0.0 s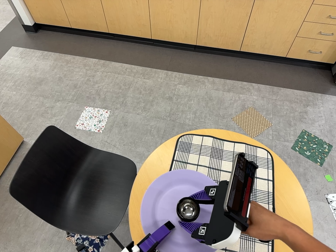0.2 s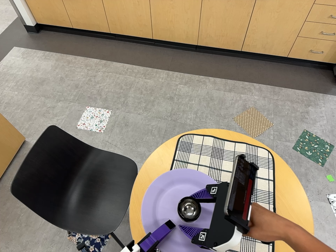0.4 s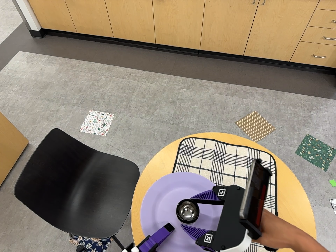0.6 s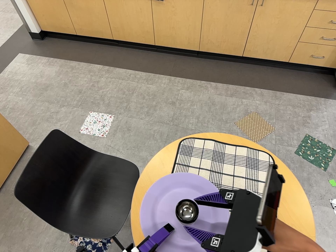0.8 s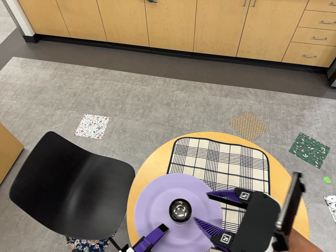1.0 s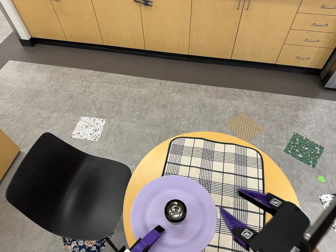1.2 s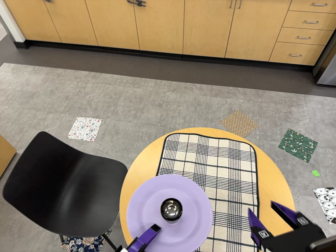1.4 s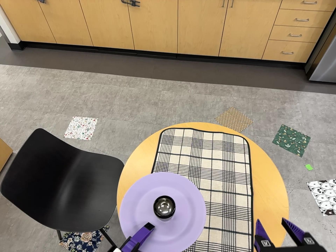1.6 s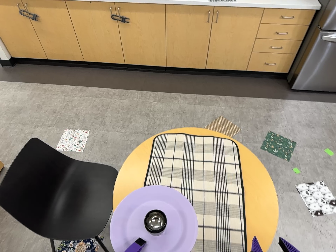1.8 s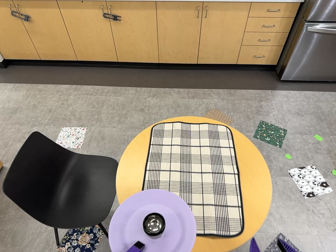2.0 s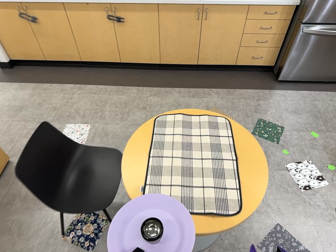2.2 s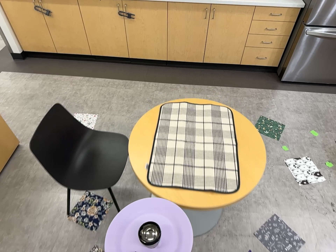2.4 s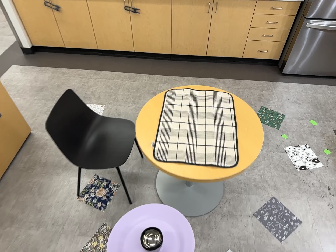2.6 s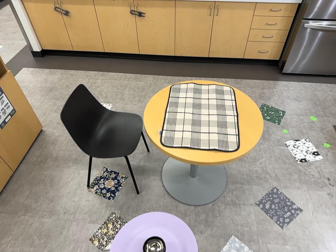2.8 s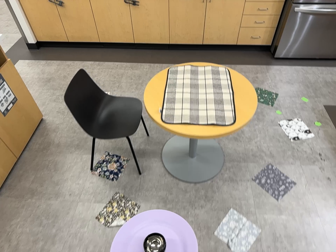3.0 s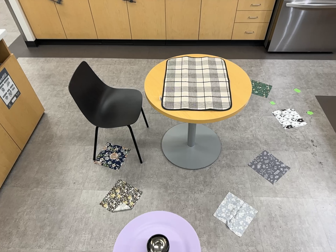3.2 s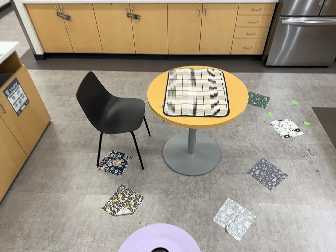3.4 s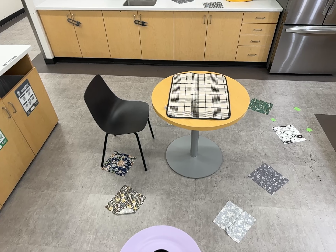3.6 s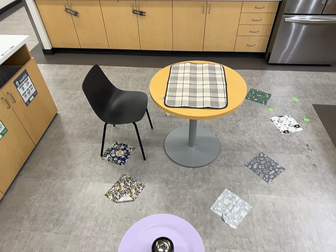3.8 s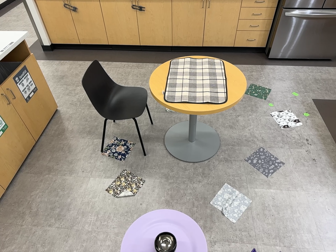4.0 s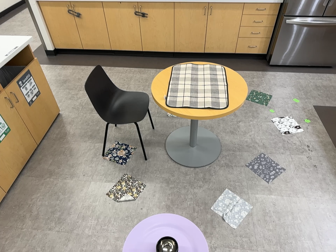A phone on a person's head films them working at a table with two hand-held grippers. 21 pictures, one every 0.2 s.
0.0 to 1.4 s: The camera travels toward the bottom of its view, backward and to its right, about 14 cm, so close, fixed things drift upward.
1.4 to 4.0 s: The camera travels toward the bottom of its view and backward, about 120 cm, so close, fixed things drift upward. Its aim tips toward the top of its view by about 10 degrees.
The film runs backward here.
